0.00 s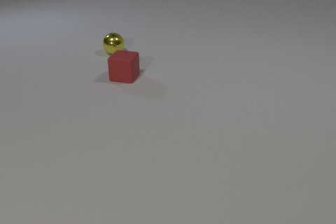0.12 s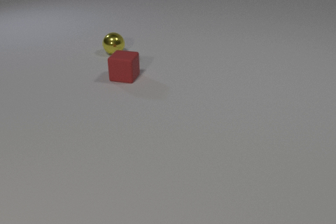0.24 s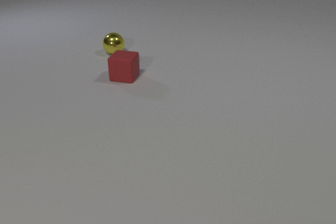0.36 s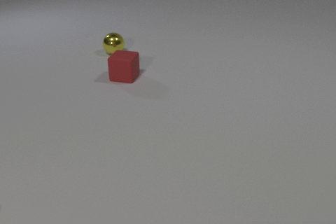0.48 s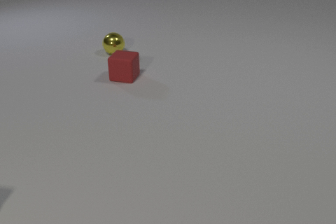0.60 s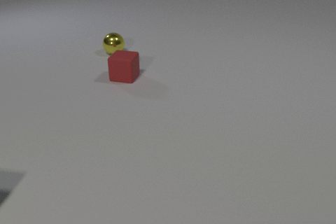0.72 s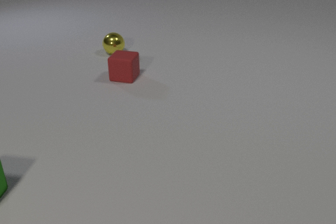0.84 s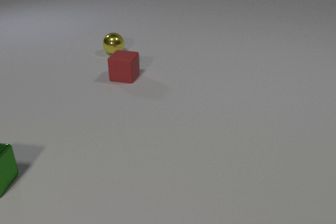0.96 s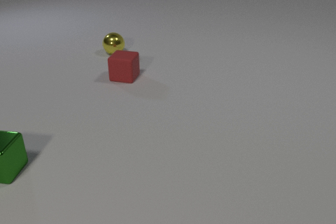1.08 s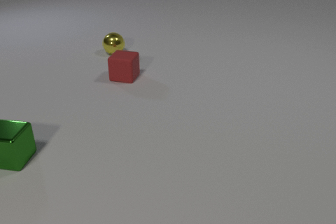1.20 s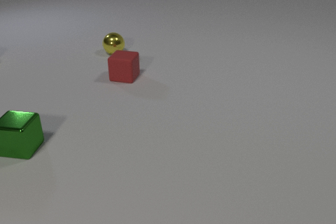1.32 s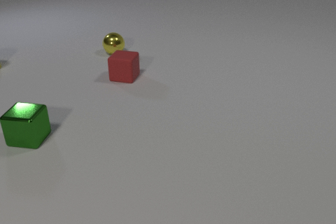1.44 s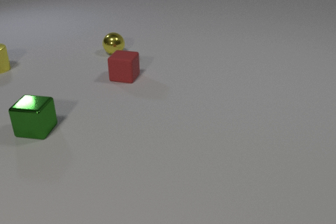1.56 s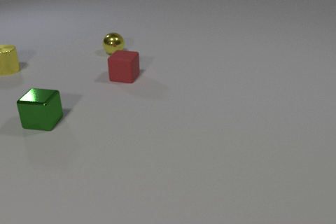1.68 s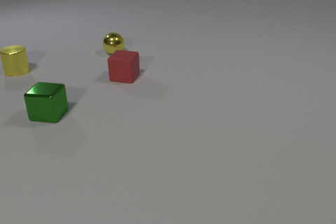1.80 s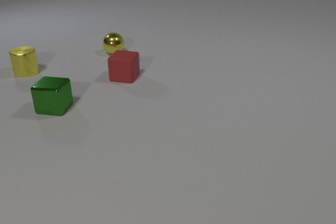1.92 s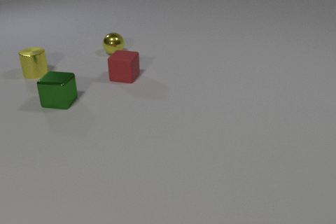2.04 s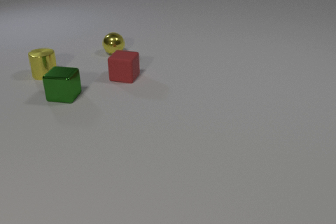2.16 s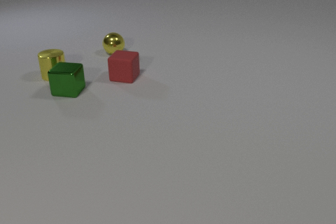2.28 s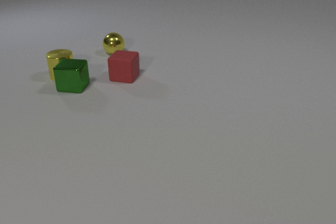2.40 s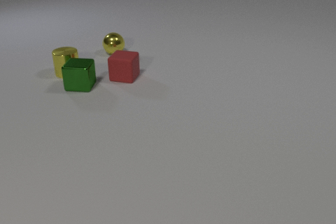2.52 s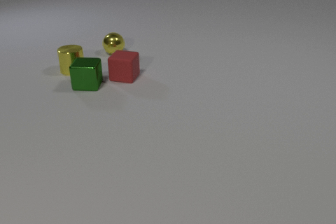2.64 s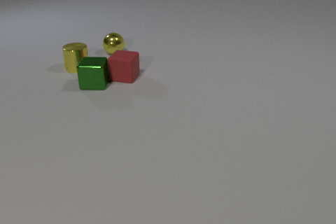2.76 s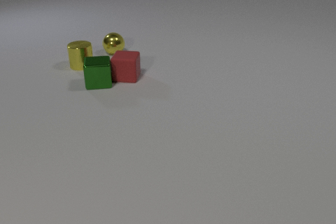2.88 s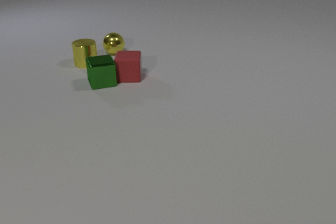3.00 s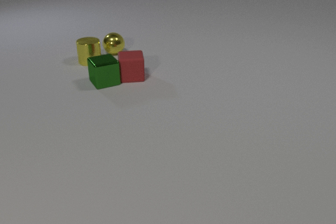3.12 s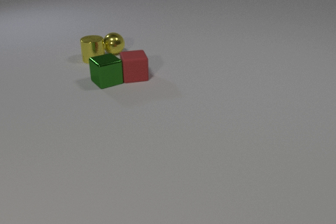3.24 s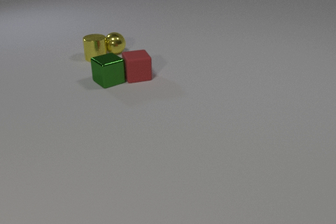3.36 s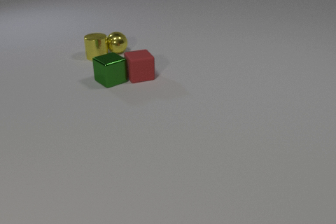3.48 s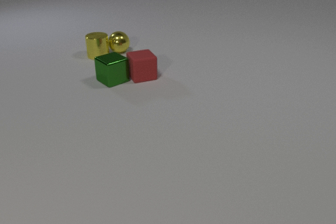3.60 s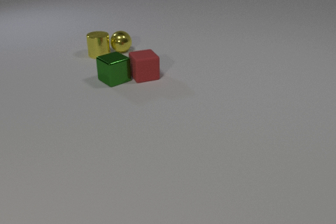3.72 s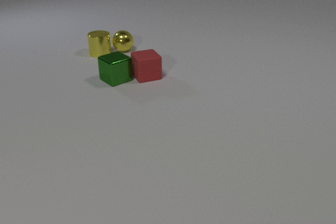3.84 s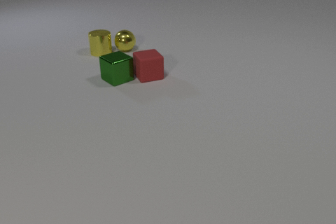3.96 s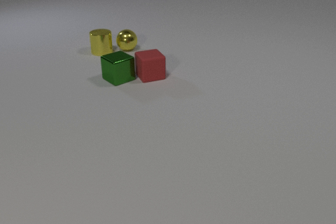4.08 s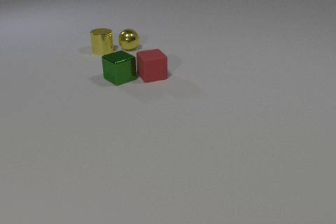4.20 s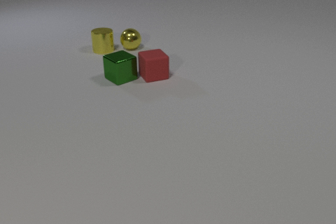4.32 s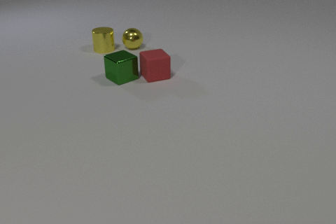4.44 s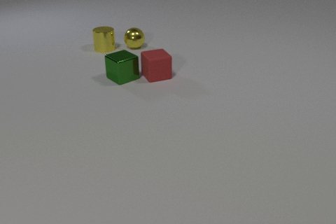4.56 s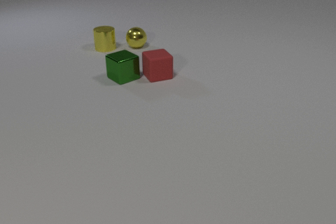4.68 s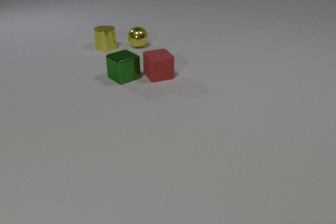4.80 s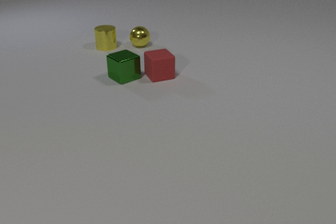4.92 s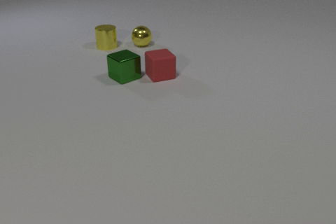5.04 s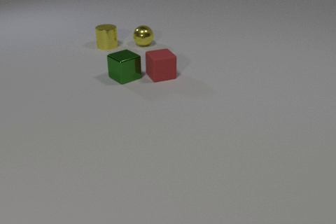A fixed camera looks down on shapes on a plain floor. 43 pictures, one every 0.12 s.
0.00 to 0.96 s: The green metal cube comes in at the left edge, slides away from the camera and to the right.
0.96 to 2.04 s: The green metal cube slides away from the camera and to the right. The yellow metal cylinder comes in at the left edge, slides to the right and toward the camera.
2.04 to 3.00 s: The green metal cube slides to the right and away from the camera, spins counterclockwise seen from above by about 30 degrees, its near face sliding to the right. The yellow metal cylinder slides to the right and away from the camera. The red rubber cube slides to the right, spins counterclockwise seen from above by about 15 degrees, its near face sliding to the right. The green metal cube and the yellow metal cylinder collide. The green metal cube and the red rubber cube collide.
3.00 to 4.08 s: The green metal cube slides to the right and away from the camera. The yellow metal cylinder slides away from the camera and to the right. The red rubber cube slides to the right. The yellow metal sphere rolls to the right and away from the camera. The yellow metal cylinder and the yellow metal sphere collide.
4.08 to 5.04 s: The green metal cube slides to the right. The yellow metal cylinder slides away from the camera. The red rubber cube slides to the right. The yellow metal sphere rolls to the right and away from the camera.
How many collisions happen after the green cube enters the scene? 3.
What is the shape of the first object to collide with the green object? cylinder.
What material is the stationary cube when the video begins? rubber.
